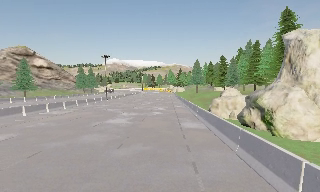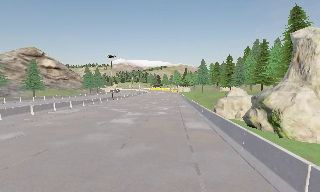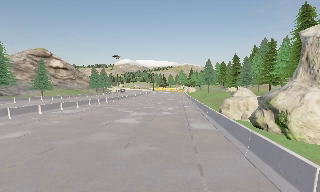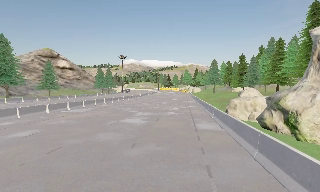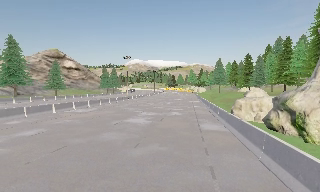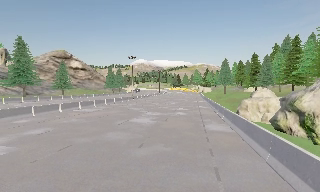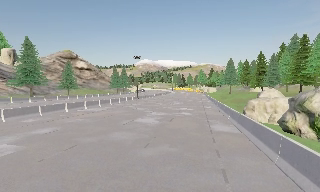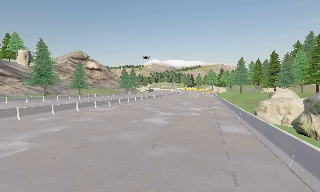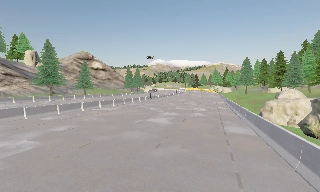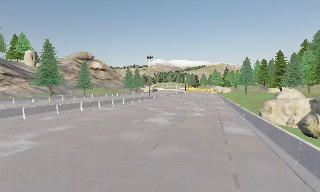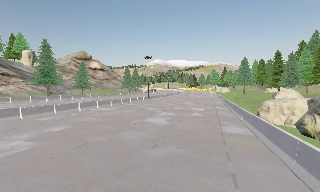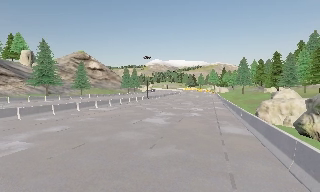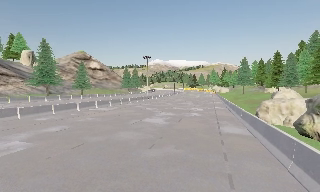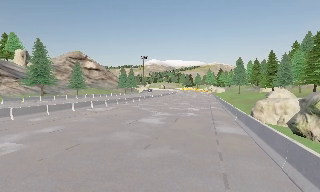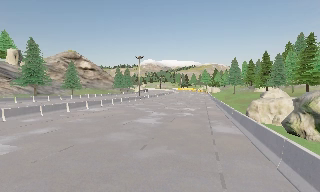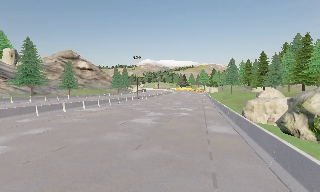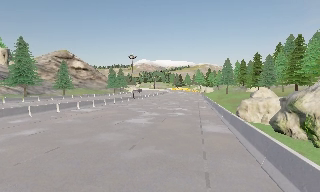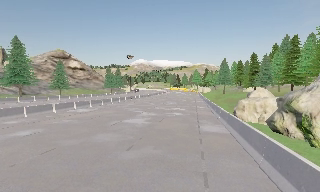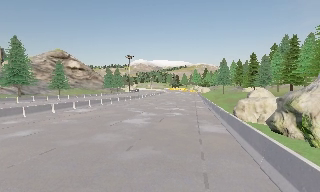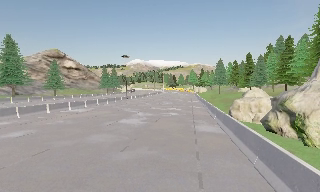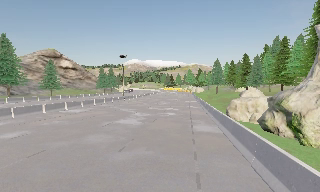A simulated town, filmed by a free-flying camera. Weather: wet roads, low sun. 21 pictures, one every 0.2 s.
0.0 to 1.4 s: The camera pans to its left, which is counterclockwise from overhead, by about 15 degrees.
1.4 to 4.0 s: The camera travels to its right, about 0.5 m, so close, fixed things drift to the left.
The film runs forward here.
